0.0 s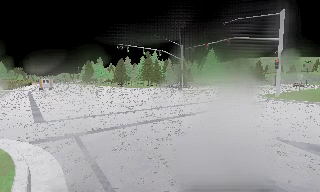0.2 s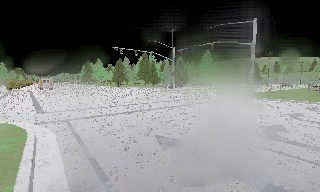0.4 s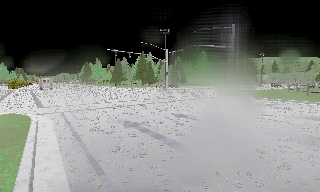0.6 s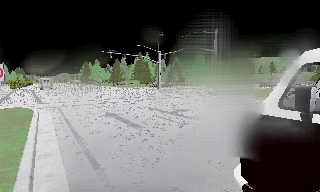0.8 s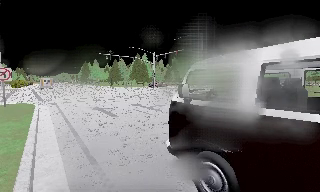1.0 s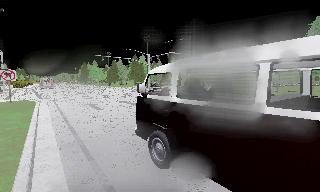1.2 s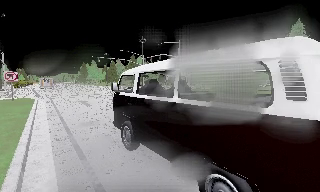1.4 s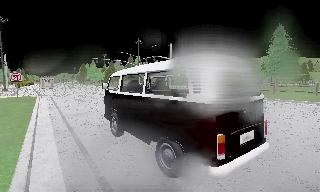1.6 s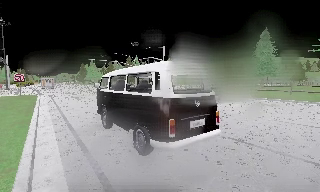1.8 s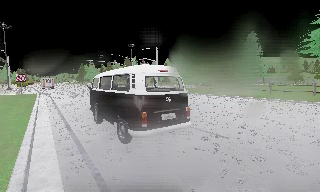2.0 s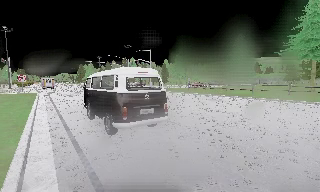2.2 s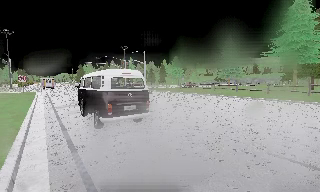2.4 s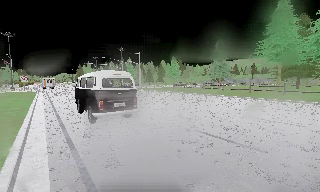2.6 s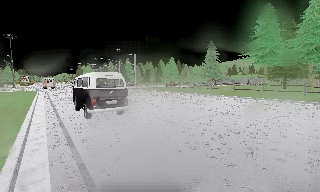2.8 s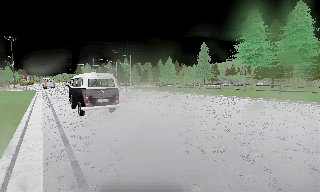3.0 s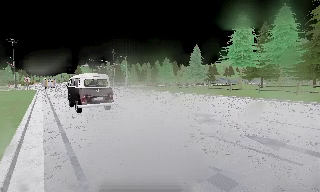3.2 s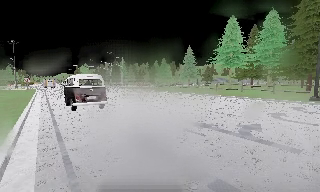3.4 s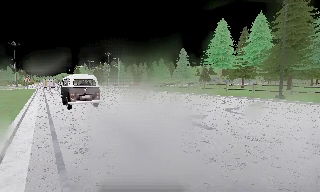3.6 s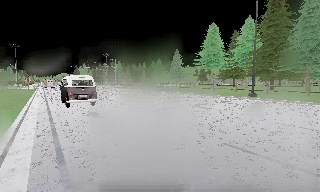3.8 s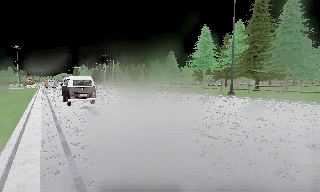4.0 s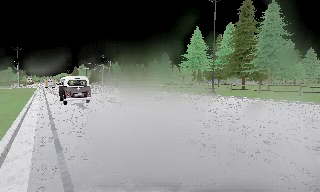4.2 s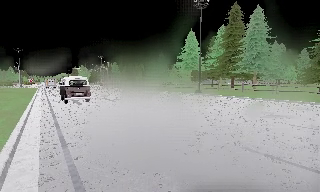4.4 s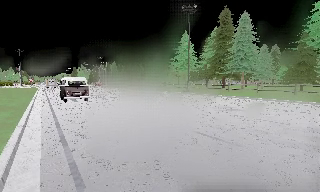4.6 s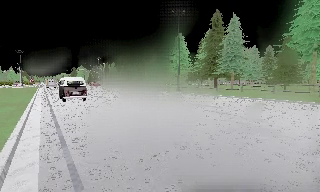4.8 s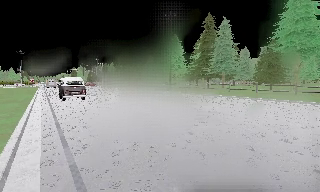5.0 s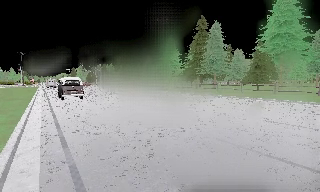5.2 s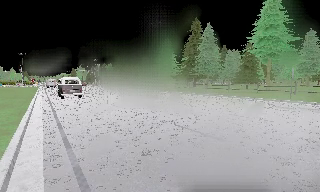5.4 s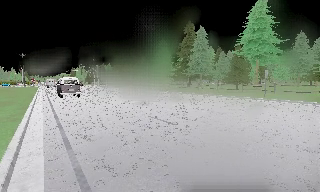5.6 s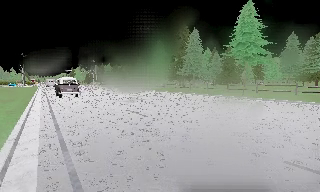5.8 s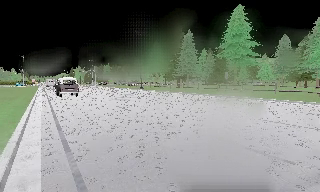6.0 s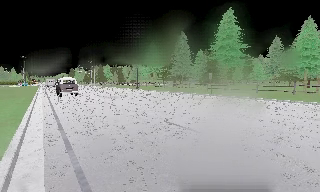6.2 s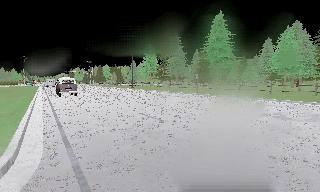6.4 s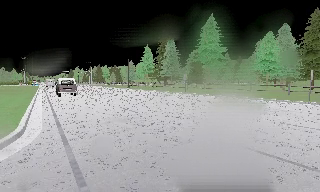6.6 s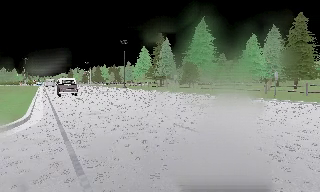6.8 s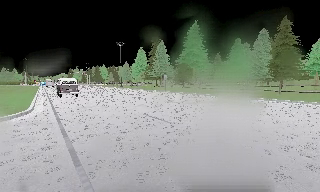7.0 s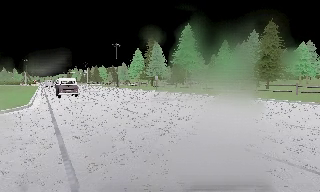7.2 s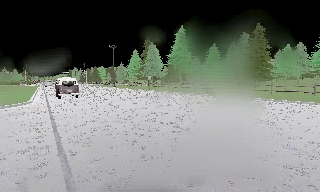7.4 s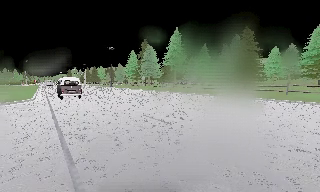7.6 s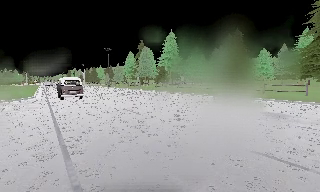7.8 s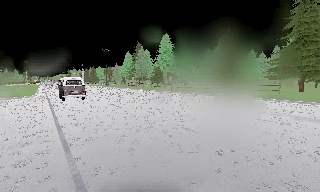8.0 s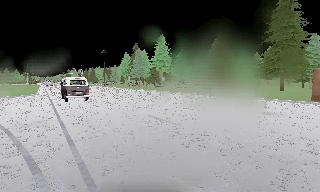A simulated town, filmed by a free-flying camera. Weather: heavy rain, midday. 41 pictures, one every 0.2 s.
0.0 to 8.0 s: The camera travels backward and to its right, about 85 m, so what stands in front gets smaller.
The film runs backward here.
